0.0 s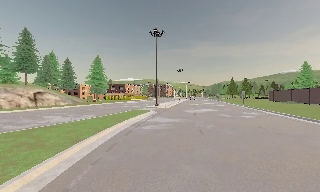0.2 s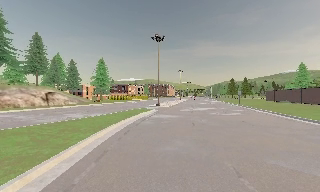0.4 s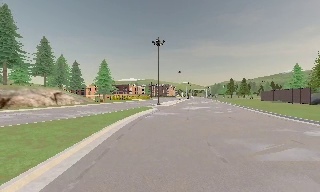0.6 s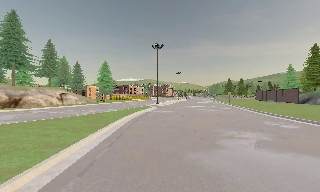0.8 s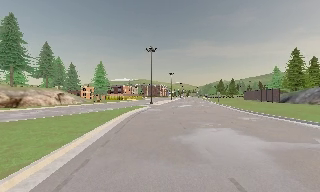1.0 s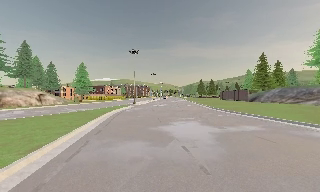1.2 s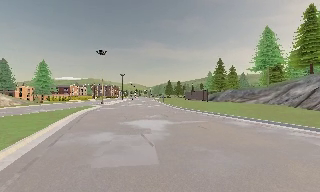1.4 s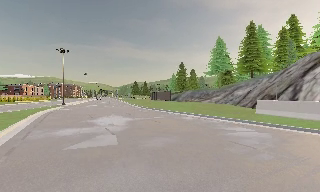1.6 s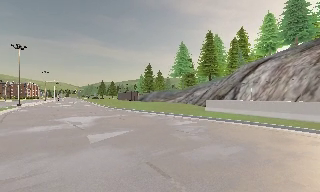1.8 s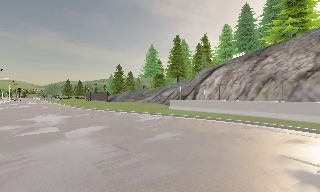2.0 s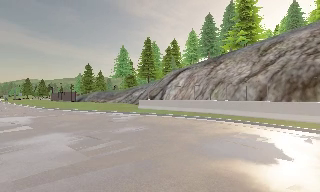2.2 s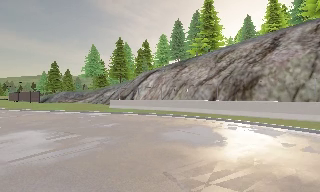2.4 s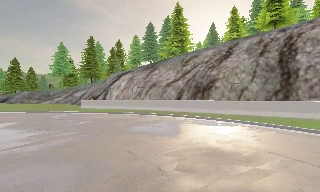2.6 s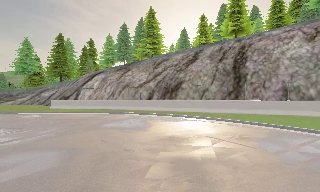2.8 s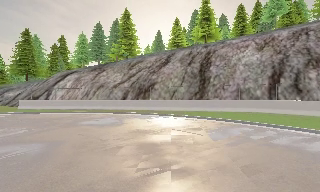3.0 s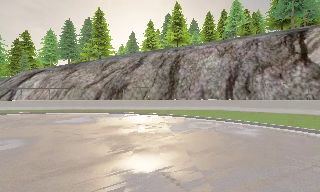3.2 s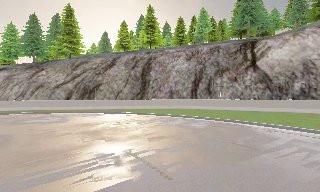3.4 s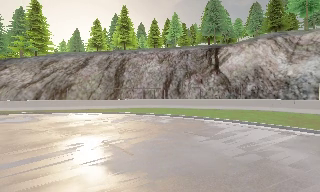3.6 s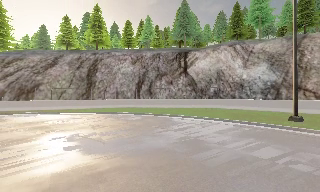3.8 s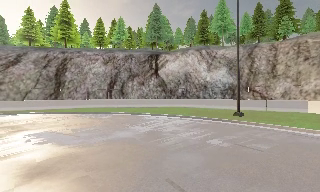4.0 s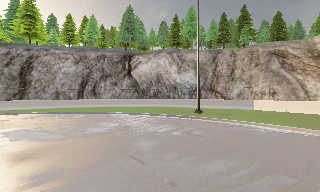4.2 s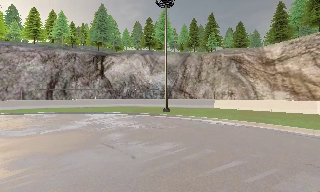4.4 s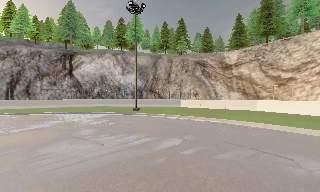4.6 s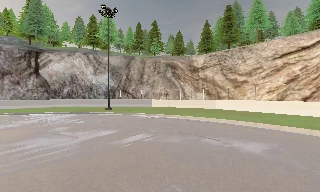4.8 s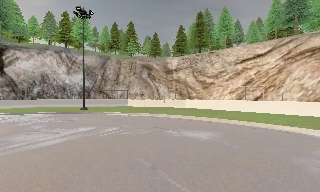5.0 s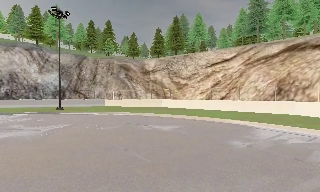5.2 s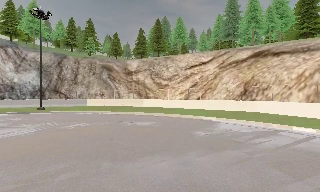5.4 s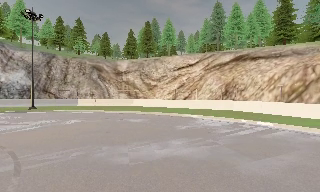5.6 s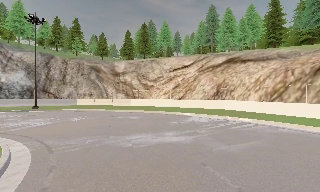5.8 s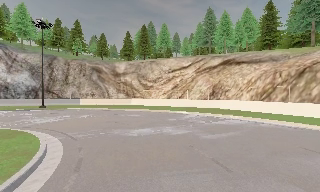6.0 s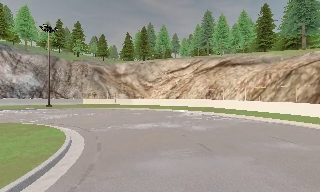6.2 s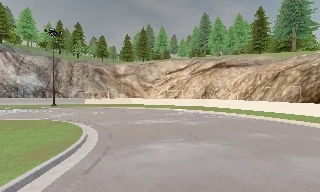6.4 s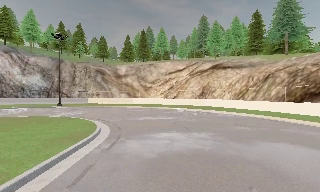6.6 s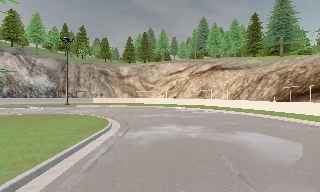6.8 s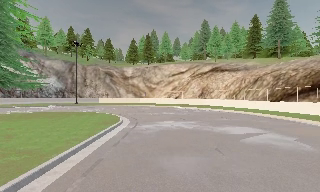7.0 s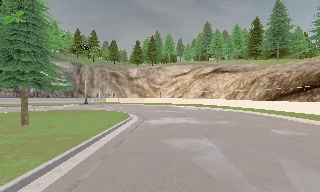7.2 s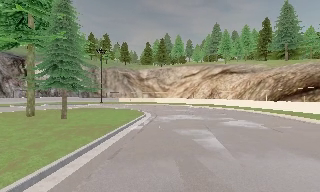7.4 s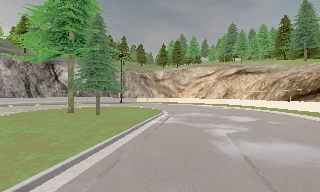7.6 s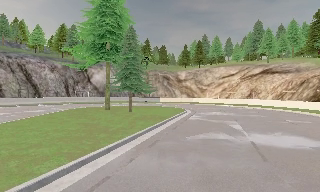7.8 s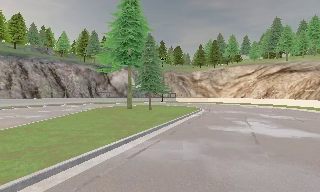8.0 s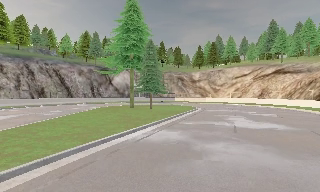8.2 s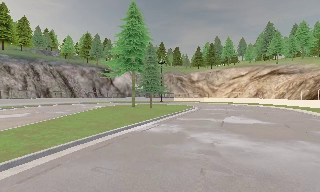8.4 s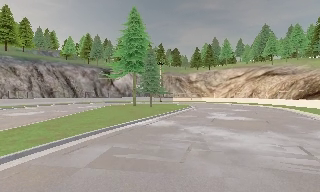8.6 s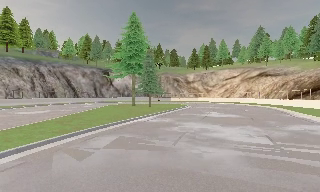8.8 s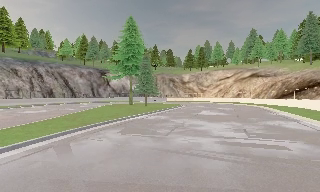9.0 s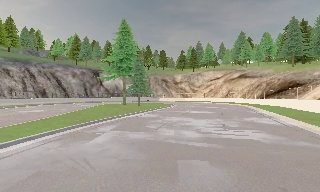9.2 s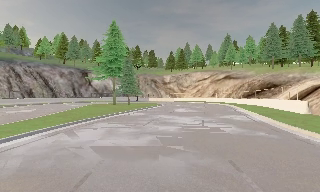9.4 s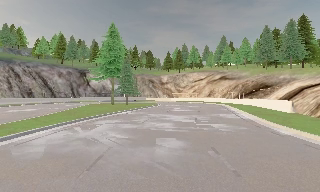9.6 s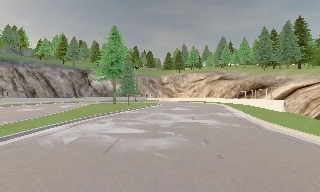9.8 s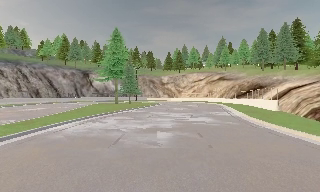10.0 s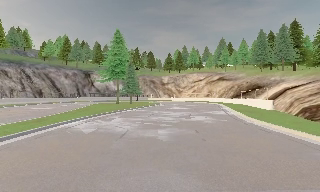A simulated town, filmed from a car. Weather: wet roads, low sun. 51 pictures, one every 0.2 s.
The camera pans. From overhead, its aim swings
clockwise.
The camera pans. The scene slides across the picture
to the left.
0.0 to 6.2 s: The camera swings to its right by about 210 degrees, and the scene slides to the left. It travels backward, about 50 m.
6.2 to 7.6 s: The camera swings to its left by about 20 degrees, and the scene slides to the right. It travels backward, about 13 m, so what stands in front gets smaller.
7.6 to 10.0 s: The camera travels backward, about 16 m, so what stands in front gets smaller. It loses speed.
The film runs backward here.
